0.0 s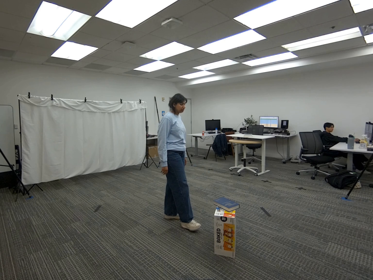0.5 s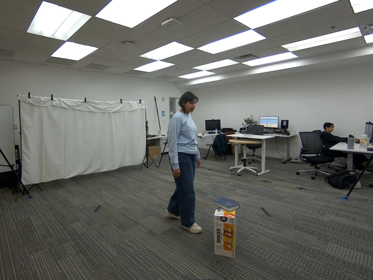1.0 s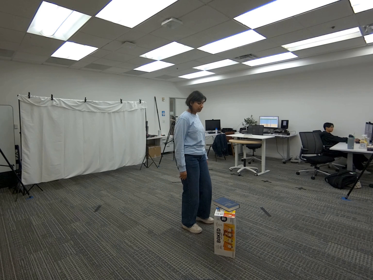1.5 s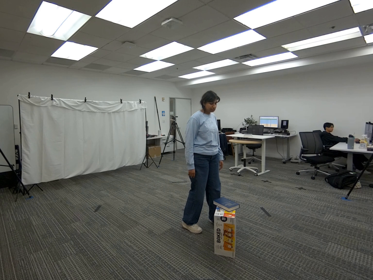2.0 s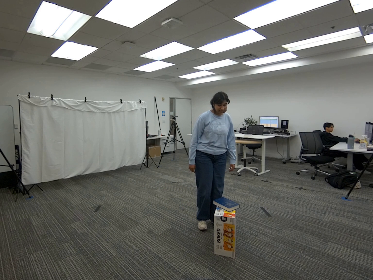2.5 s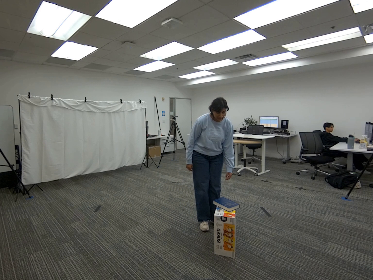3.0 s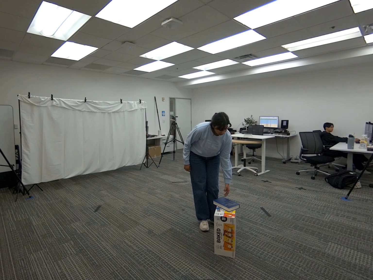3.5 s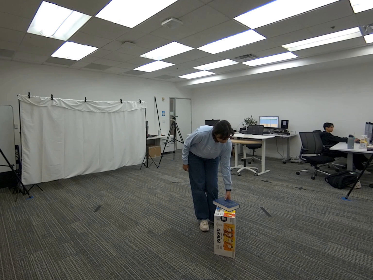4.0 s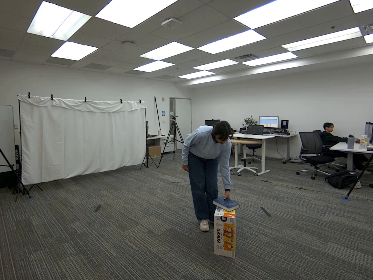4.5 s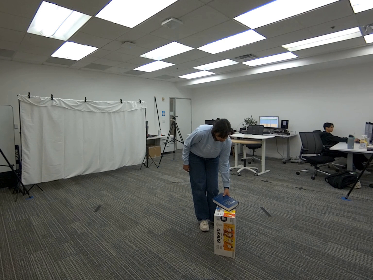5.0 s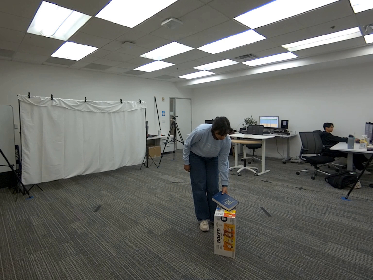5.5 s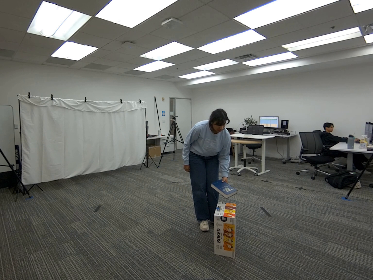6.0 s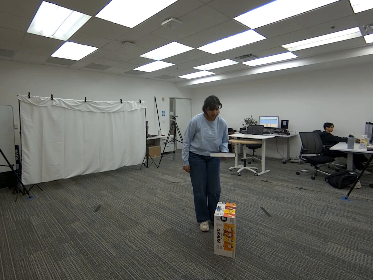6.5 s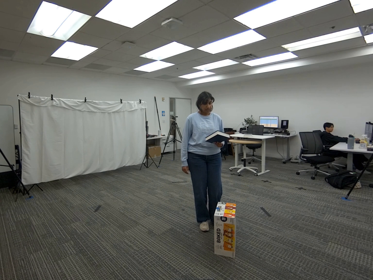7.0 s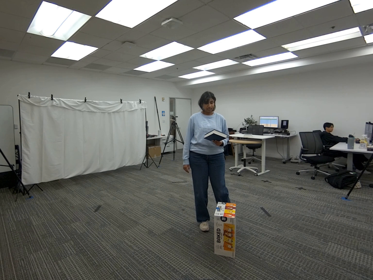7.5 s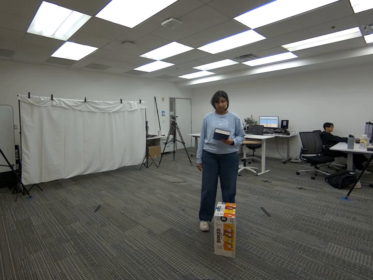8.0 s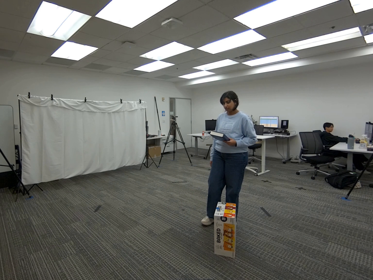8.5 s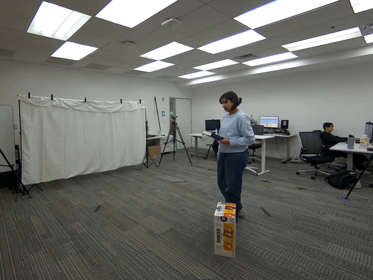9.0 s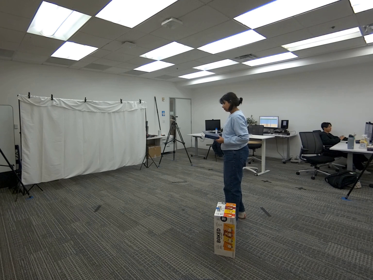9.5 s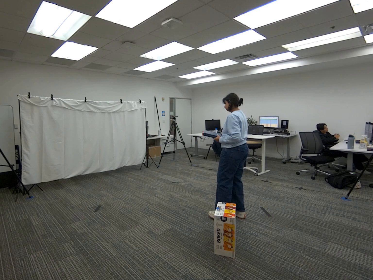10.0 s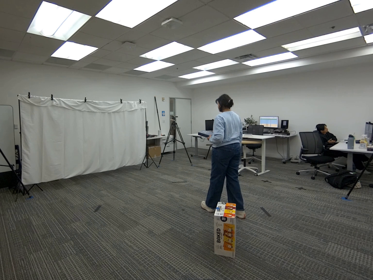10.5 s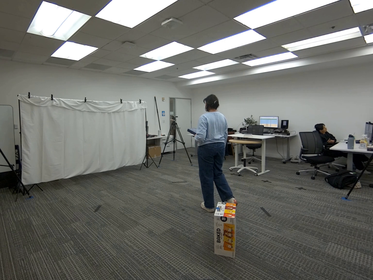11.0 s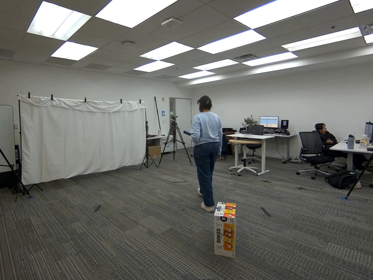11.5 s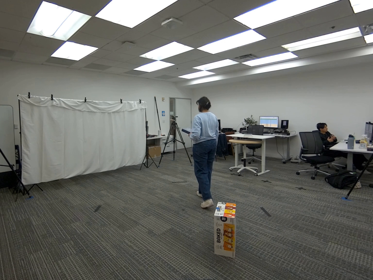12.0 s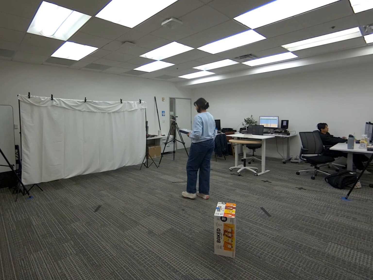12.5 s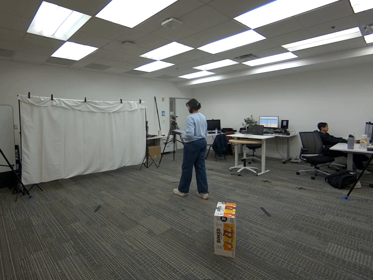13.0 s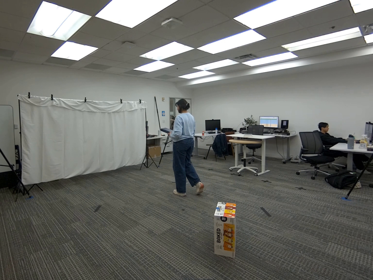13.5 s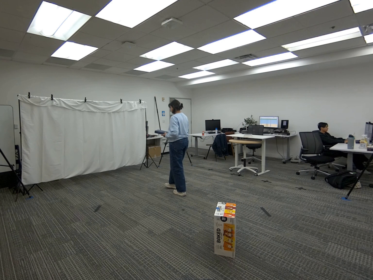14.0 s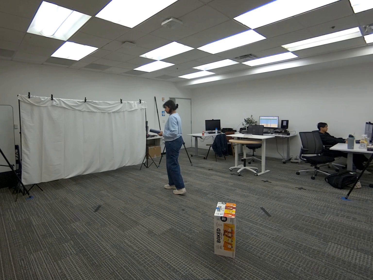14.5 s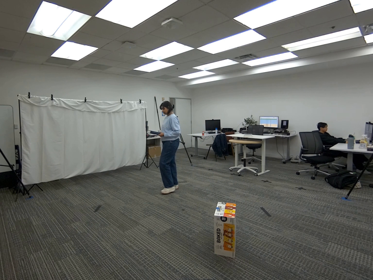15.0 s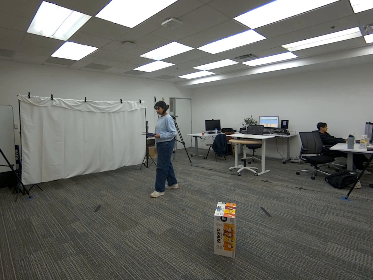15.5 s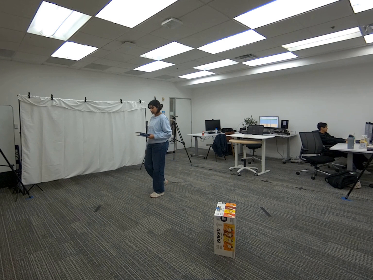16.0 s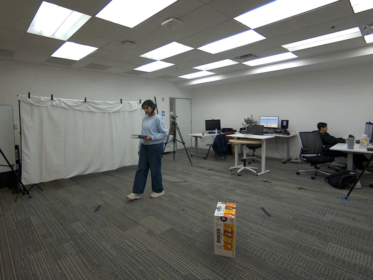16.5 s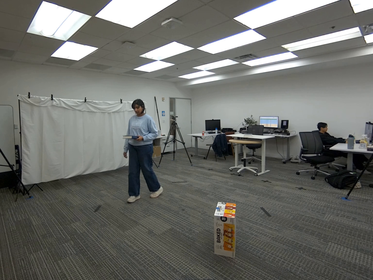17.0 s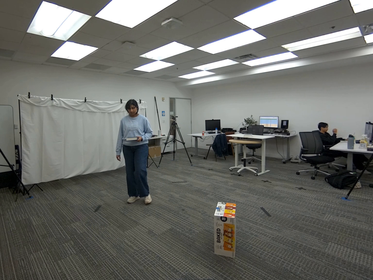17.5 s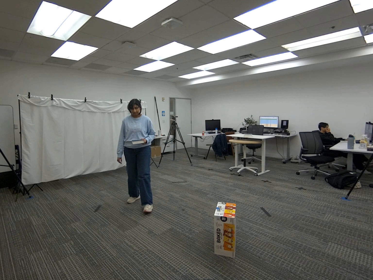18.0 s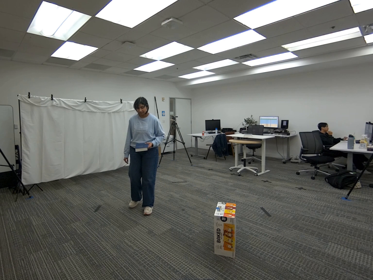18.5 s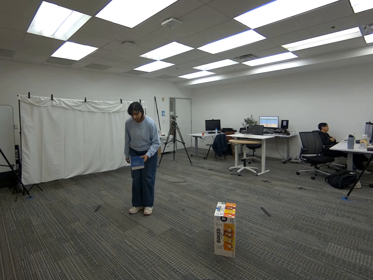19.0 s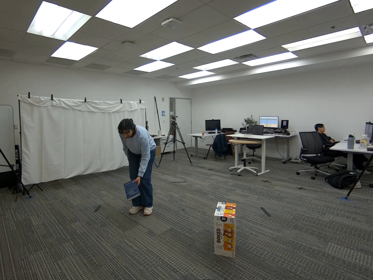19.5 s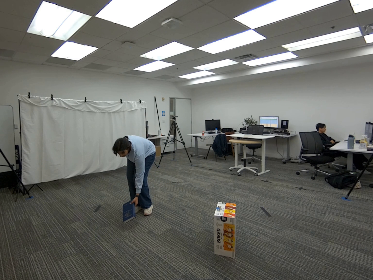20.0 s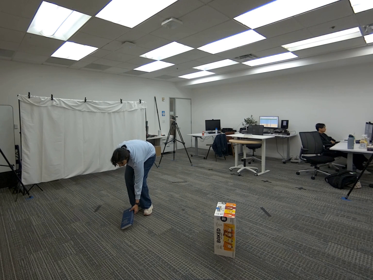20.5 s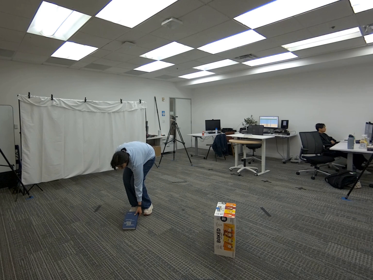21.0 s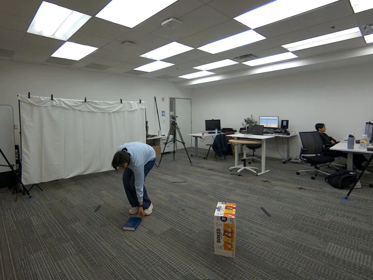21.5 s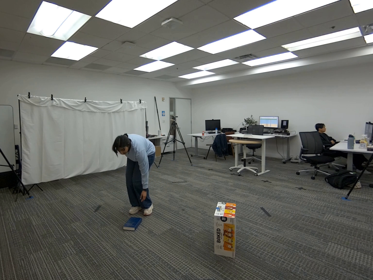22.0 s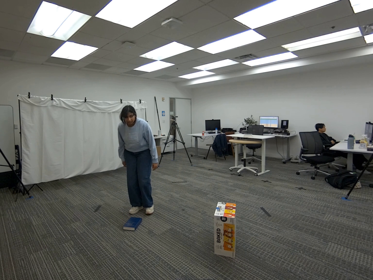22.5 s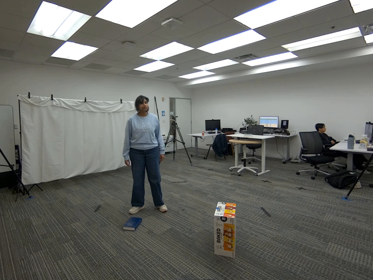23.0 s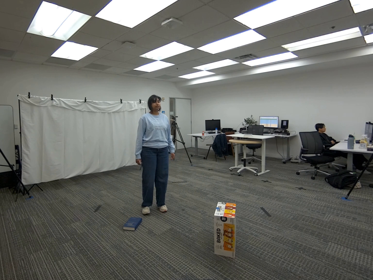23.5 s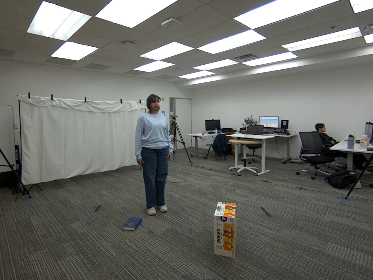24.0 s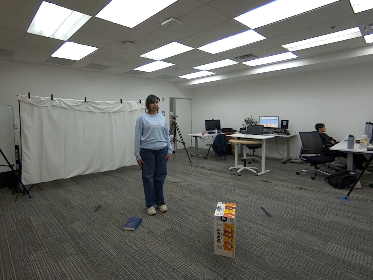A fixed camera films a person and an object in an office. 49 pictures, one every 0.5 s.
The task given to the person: Walk to the dark blue book on the snack box, use your left hand to pick up the book, walk around and place the book on the floor.
